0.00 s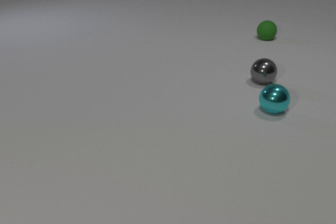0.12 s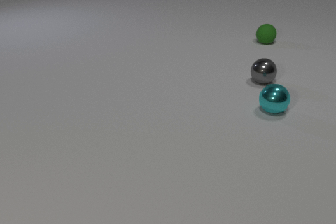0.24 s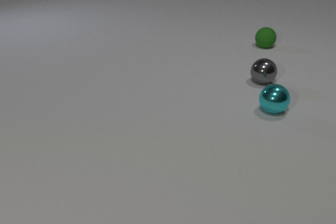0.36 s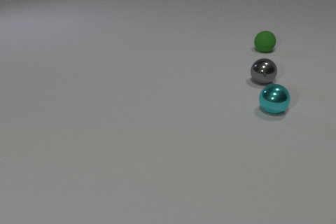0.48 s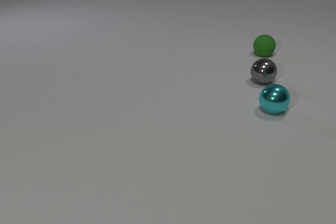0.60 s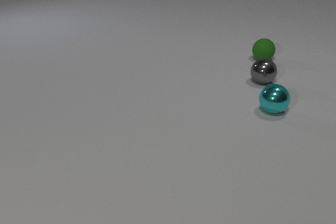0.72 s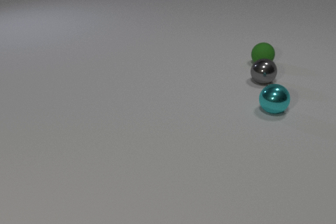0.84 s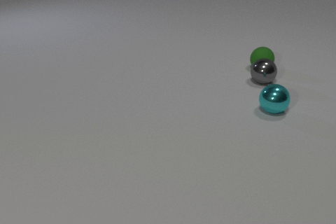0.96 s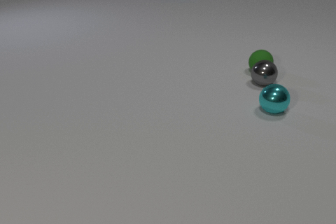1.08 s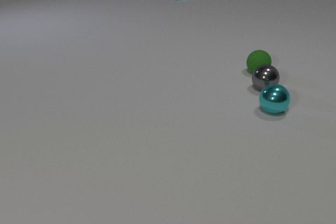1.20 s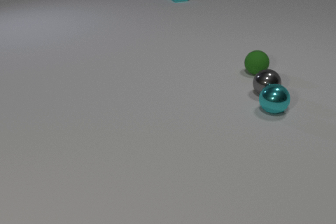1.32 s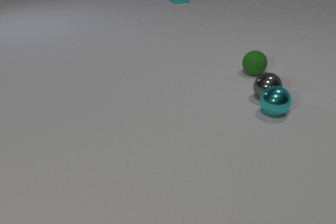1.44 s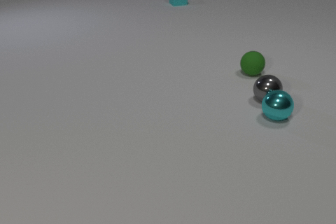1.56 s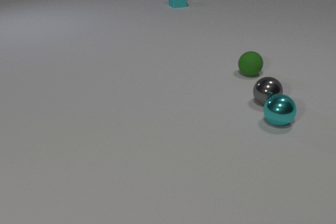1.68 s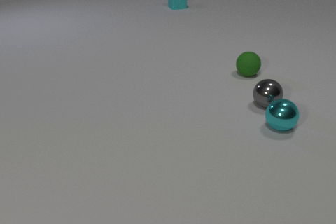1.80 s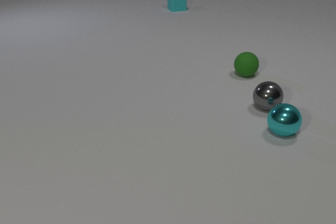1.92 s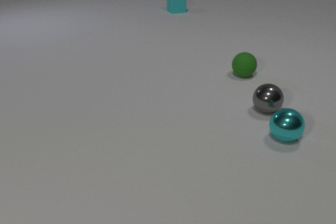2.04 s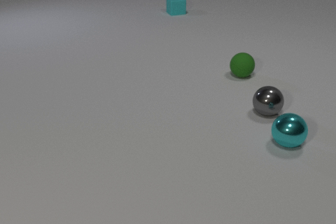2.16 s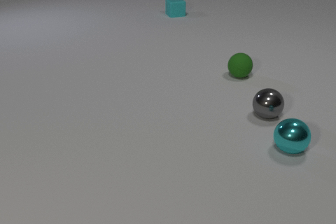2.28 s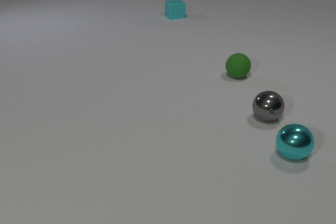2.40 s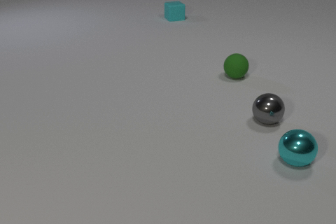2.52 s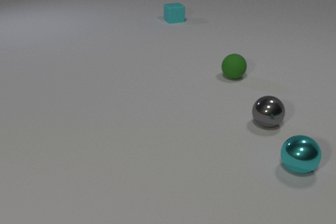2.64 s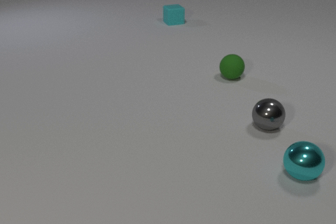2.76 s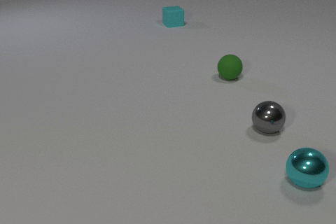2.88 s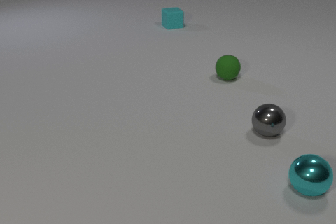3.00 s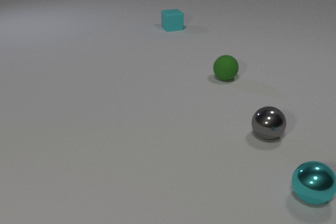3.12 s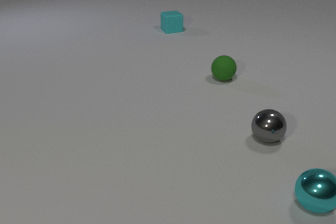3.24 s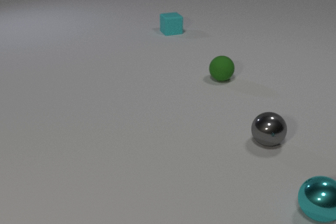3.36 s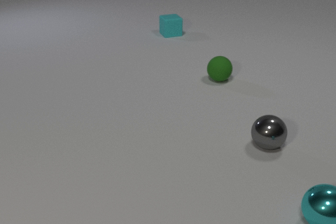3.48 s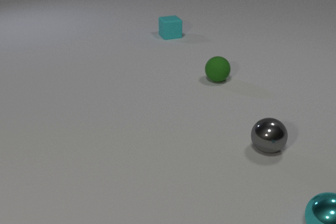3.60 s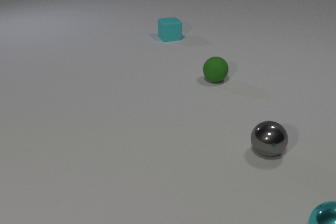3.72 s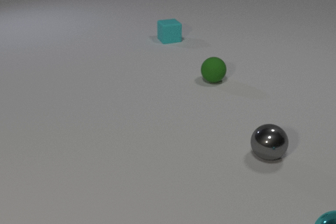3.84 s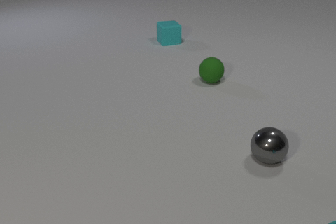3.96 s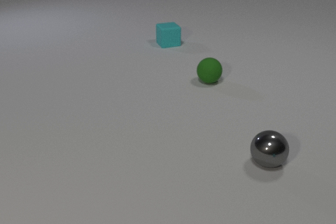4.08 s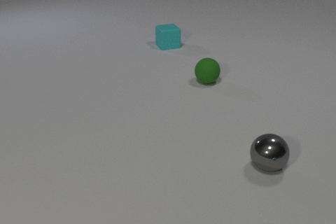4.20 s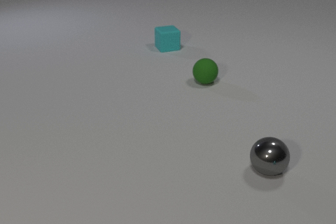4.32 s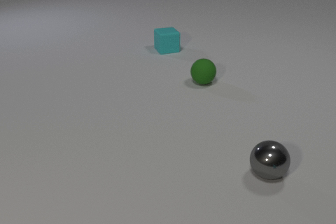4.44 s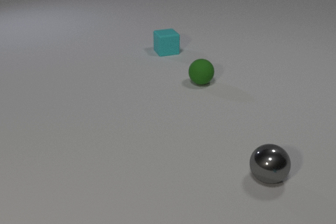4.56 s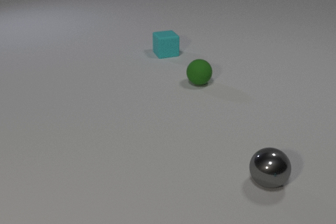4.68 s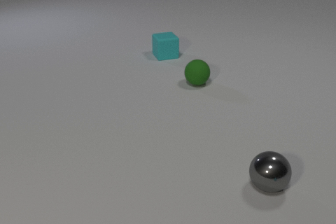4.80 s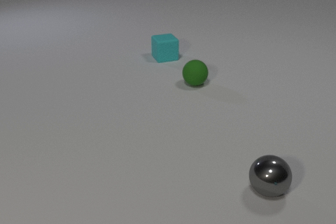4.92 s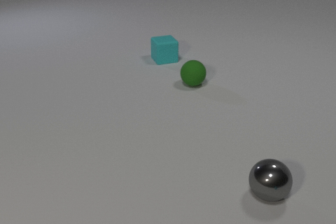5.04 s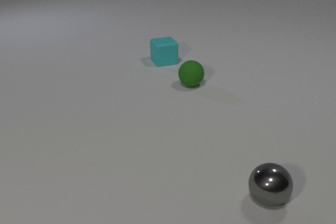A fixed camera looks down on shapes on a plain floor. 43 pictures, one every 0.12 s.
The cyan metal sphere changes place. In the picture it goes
toward the camera.
The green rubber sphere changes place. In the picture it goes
toward the camera.
0.00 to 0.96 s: The green rubber sphere rolls toward the camera. The cyan rubber cube comes in at the top edge. The green rubber sphere and the gray metal sphere collide.
0.96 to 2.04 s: The green rubber sphere rolls to the left and toward the camera. The gray metal sphere rolls toward the camera. The cyan metal sphere rolls toward the camera. The cyan rubber cube slides toward the camera. The gray metal sphere and the cyan metal sphere collide.
2.04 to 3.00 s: The green rubber sphere rolls to the left and toward the camera. The gray metal sphere rolls toward the camera. The cyan metal sphere rolls toward the camera. The cyan rubber cube slides toward the camera.
3.00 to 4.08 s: The green rubber sphere rolls to the left and toward the camera. The gray metal sphere rolls toward the camera. The cyan metal sphere rolls toward the camera and to the right, leaves at the bottom edge. The cyan rubber cube slides toward the camera.
4.08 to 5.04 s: The green rubber sphere rolls to the left and toward the camera. The gray metal sphere rolls toward the camera. The cyan rubber cube slides toward the camera.
Are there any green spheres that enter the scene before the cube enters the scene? no.
How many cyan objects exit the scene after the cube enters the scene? 1.
How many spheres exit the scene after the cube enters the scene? 1.
